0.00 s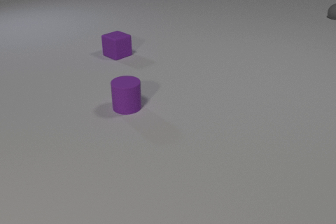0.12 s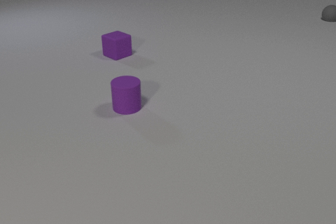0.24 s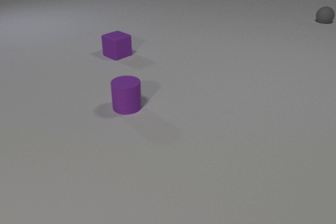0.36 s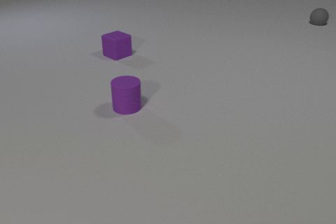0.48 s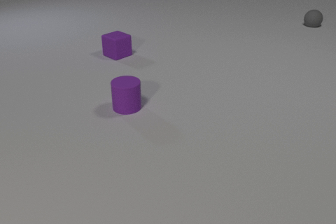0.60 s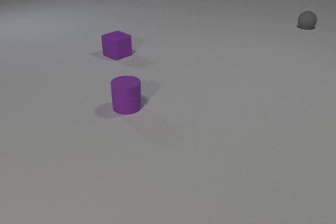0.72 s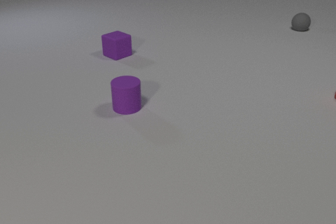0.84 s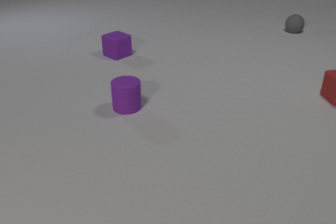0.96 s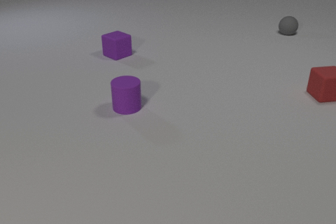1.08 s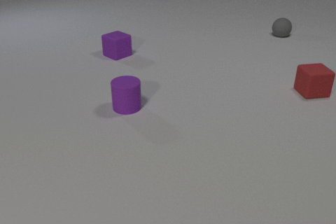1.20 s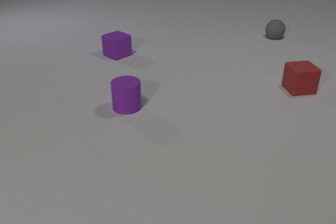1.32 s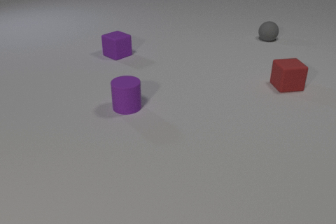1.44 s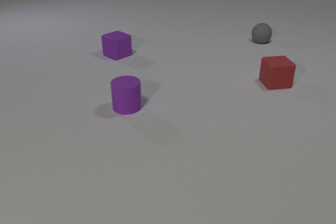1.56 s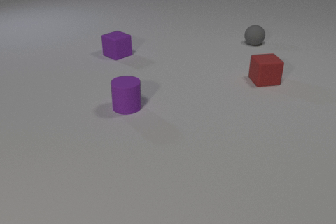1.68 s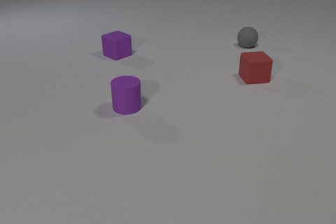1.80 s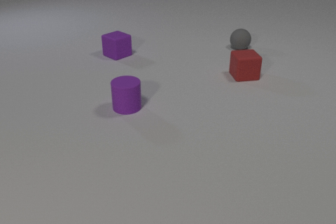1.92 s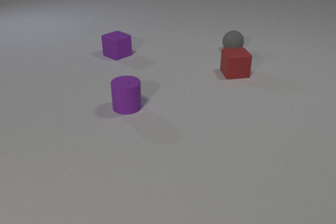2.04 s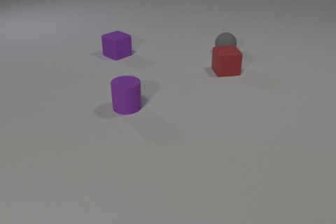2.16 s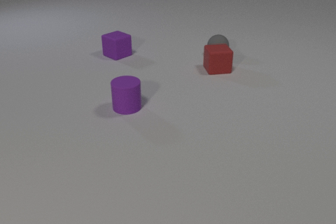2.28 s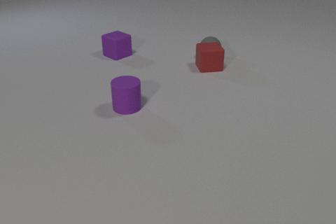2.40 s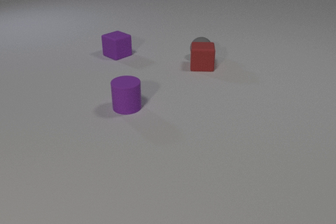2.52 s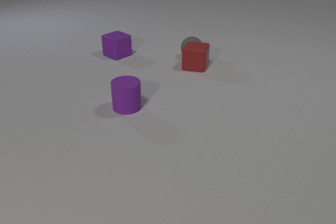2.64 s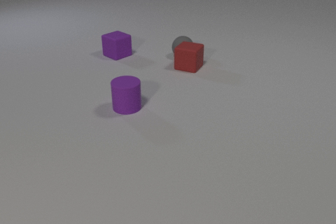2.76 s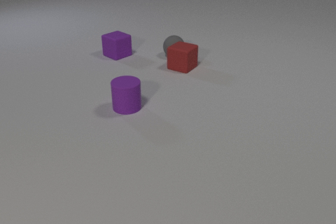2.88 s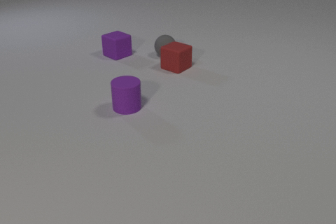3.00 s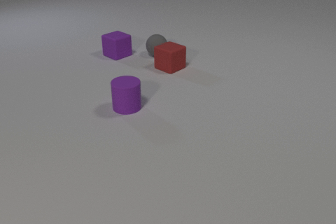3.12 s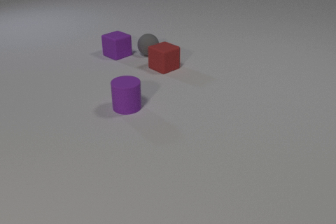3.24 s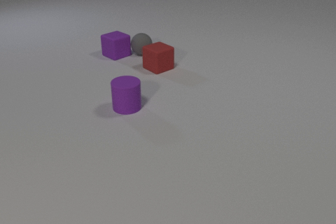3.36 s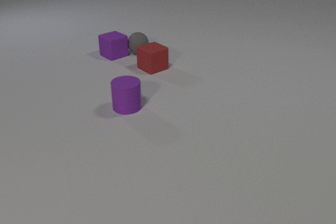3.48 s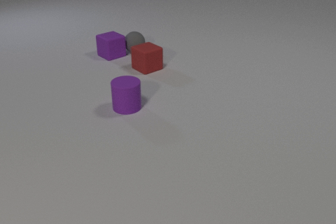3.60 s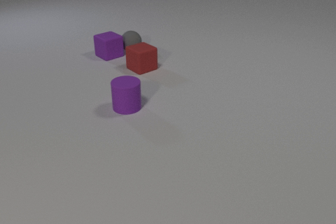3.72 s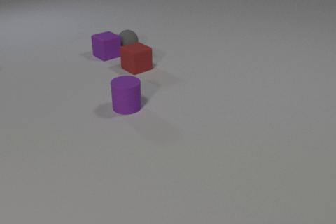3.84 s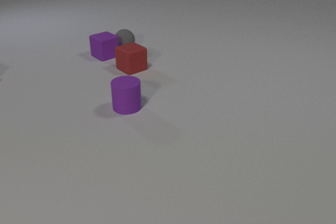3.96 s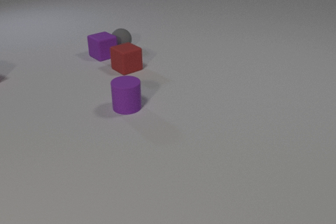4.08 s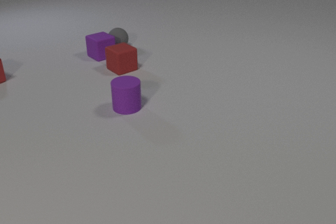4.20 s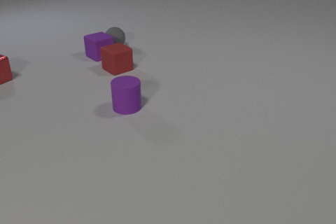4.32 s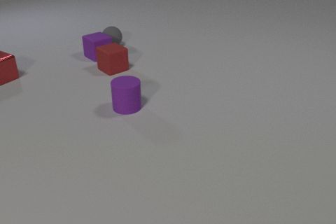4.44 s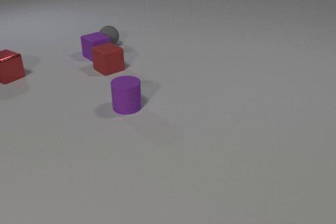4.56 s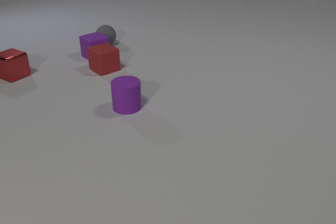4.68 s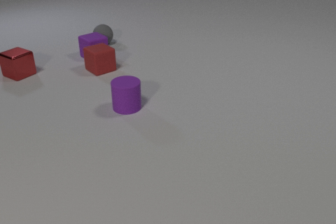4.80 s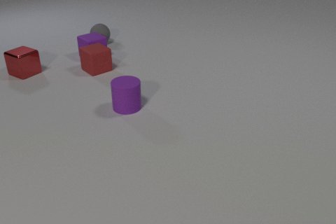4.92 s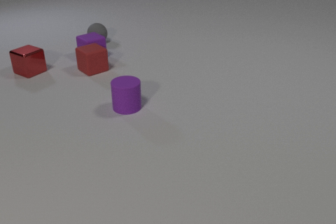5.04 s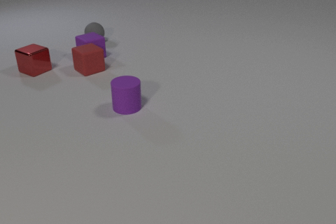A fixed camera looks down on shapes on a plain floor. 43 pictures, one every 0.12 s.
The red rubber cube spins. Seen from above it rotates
clockwise.
The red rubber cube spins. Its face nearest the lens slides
to the left.
0.00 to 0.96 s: The red rubber cube comes in at the right edge, slides to the left. The gray rubber sphere rolls toward the camera and to the left.
0.96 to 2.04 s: The red rubber cube slides to the left. The gray rubber sphere rolls toward the camera and to the left.
2.04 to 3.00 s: The red rubber cube slides to the left, spins clockwise seen from above by about 45 degrees, its near face sliding to the left. The gray rubber sphere rolls to the left. The red rubber cube and the gray rubber sphere collide.
3.00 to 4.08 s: The red rubber cube slides to the left. The gray rubber sphere rolls to the left and away from the camera. The purple rubber cube slides to the left. The red metal cube comes in at the left edge. The gray rubber sphere and the purple rubber cube collide.
4.08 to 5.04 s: The red rubber cube slides to the left. The gray rubber sphere rolls to the left and away from the camera. The purple rubber cube slides to the left. The red metal cube slides to the right.
What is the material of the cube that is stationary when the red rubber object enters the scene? rubber.
What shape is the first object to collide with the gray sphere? cube.
What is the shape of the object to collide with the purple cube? sphere.
